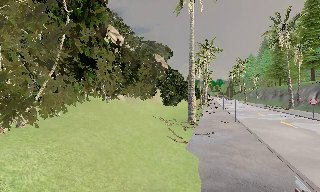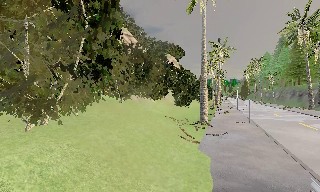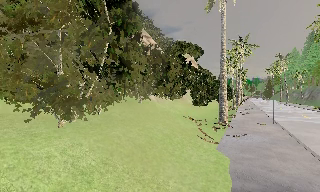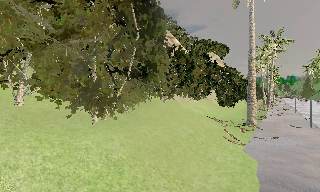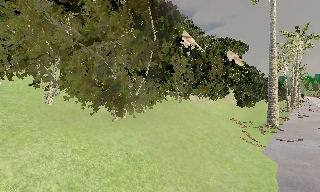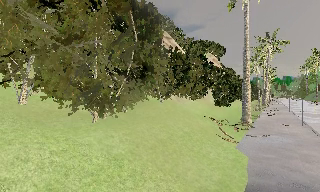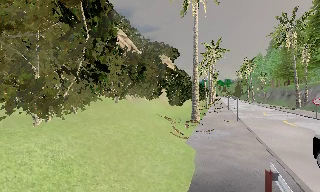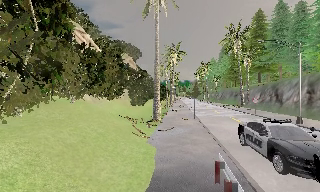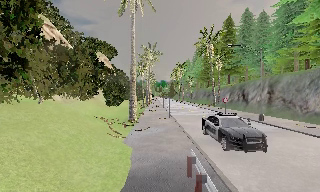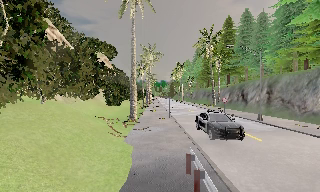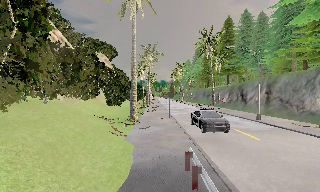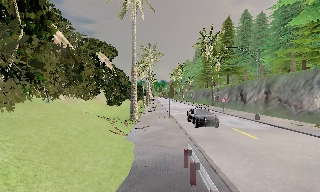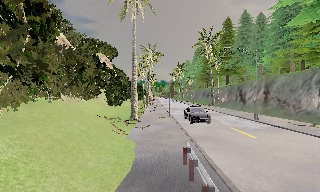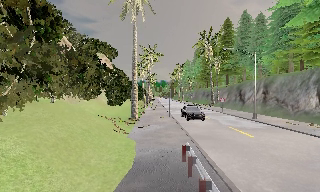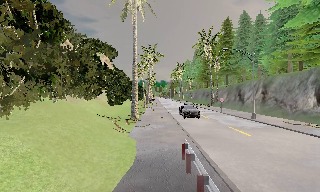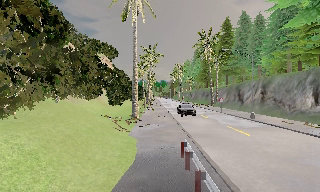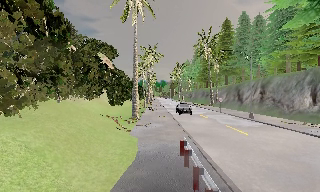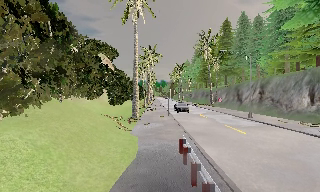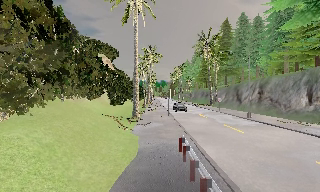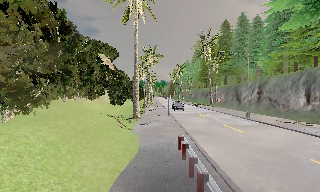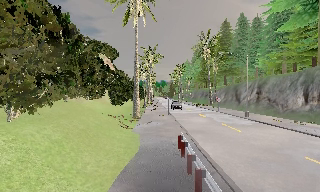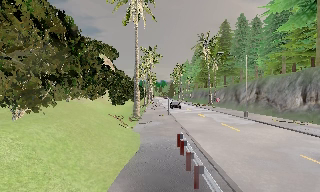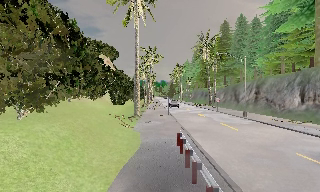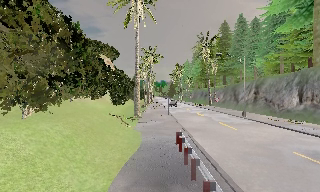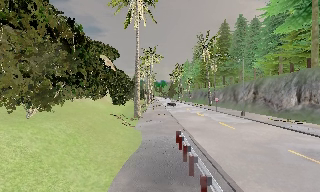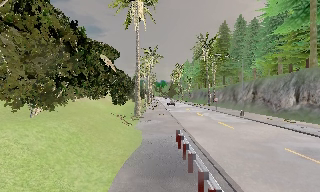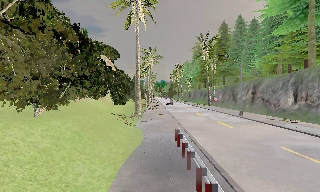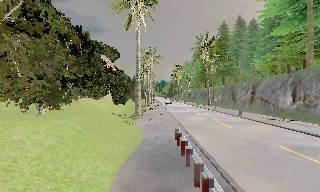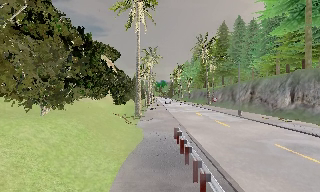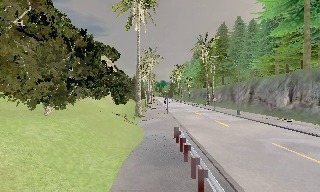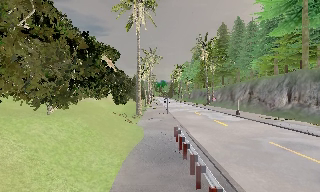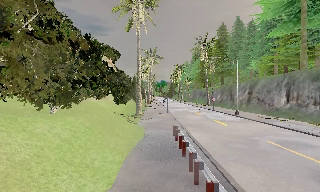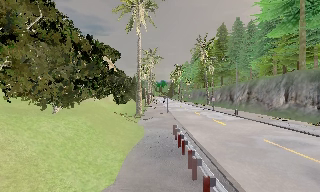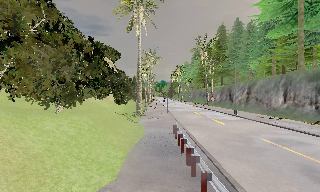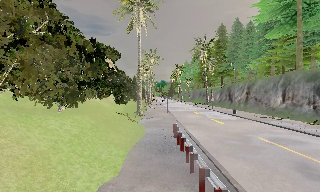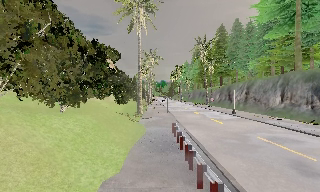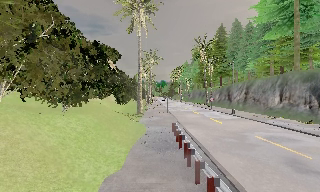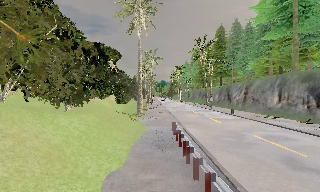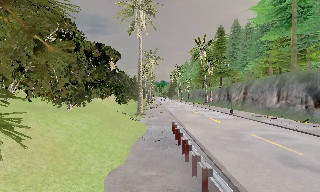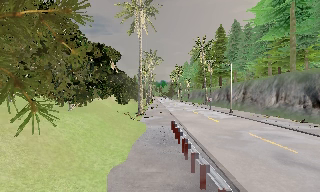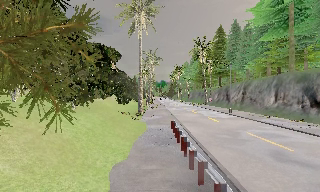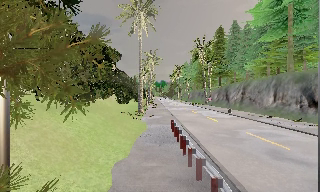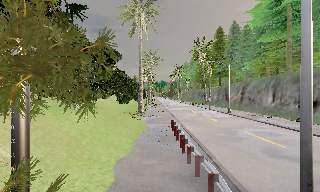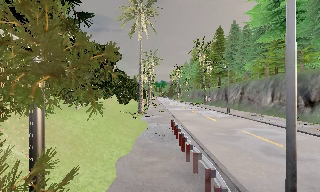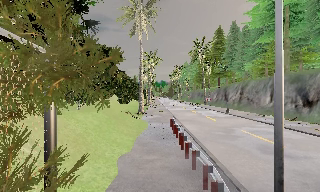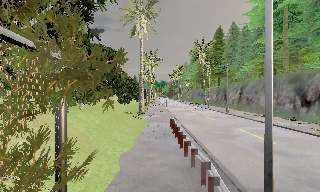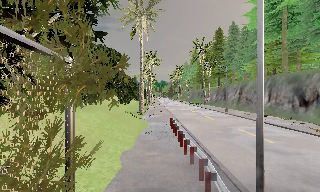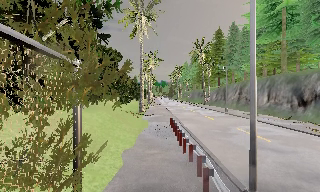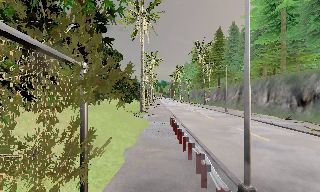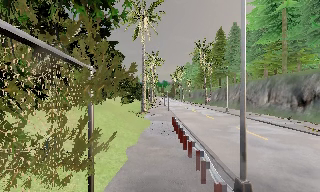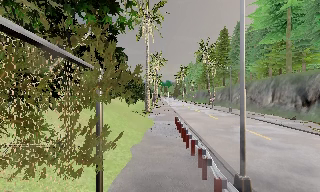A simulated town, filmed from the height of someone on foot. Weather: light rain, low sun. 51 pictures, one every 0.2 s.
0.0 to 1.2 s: The camera travels backward, about 1 m, so what stands in front gets smaller.
1.2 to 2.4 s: The camera swings to its right by about 20 degrees, and the scene slides to the left. It travels backward, about 1 m, so what stands in front gets smaller.
2.4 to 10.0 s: The camera travels backward, about 9 m, so what stands in front gets smaller.
The film runs backward here.
